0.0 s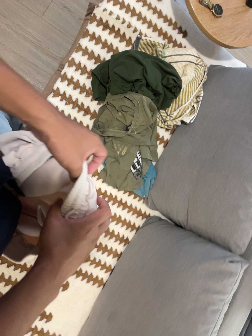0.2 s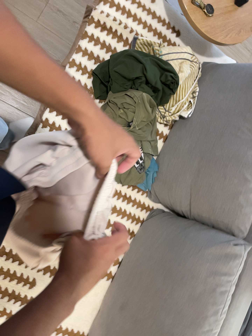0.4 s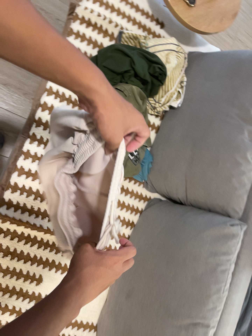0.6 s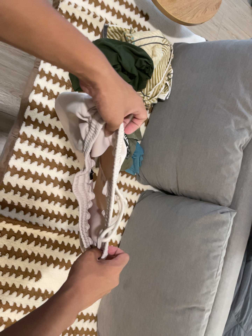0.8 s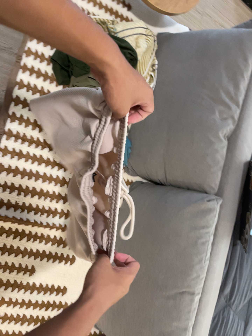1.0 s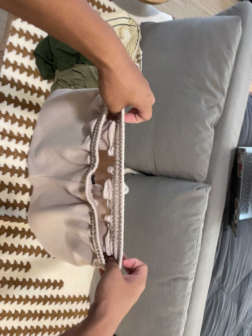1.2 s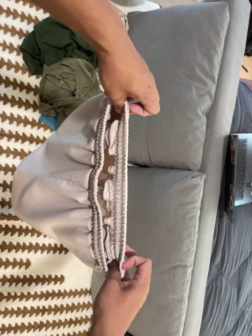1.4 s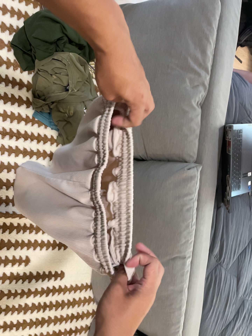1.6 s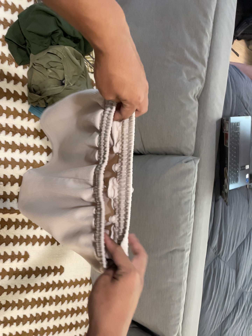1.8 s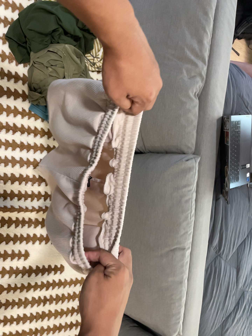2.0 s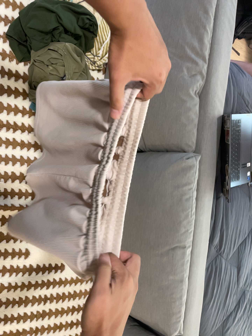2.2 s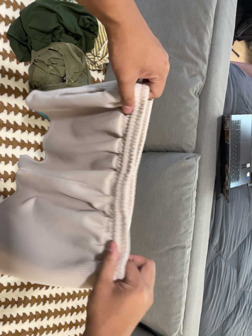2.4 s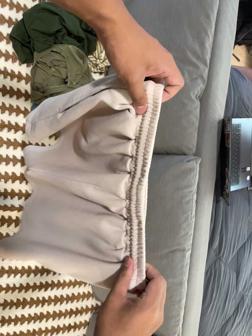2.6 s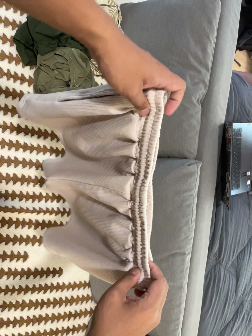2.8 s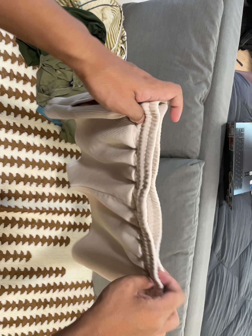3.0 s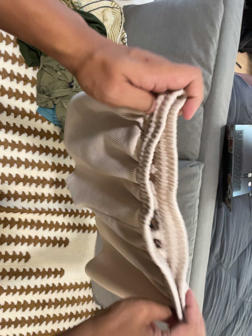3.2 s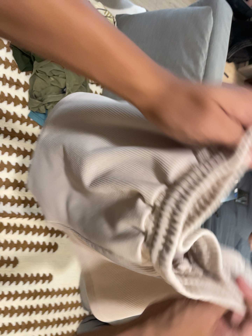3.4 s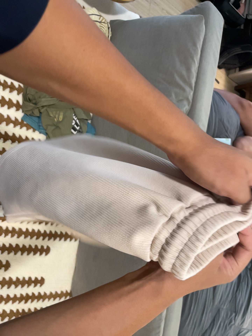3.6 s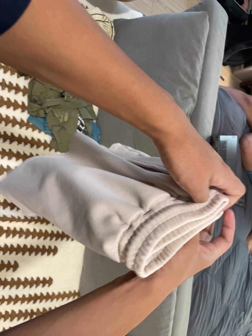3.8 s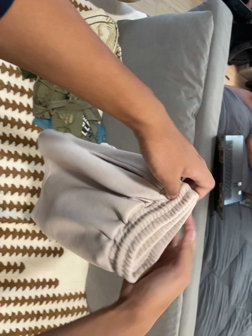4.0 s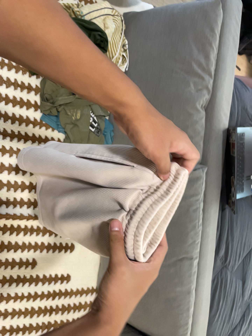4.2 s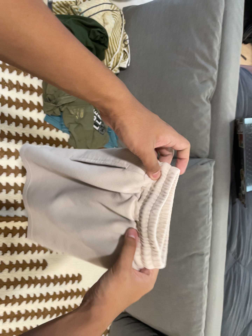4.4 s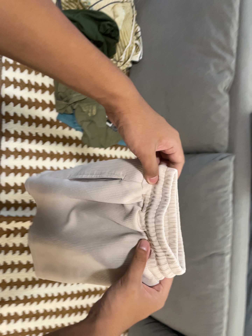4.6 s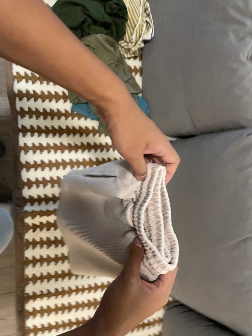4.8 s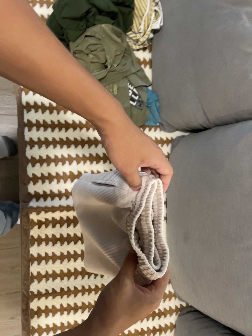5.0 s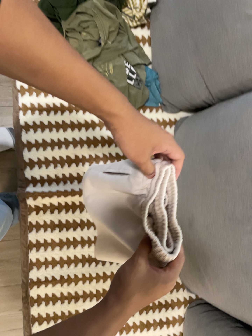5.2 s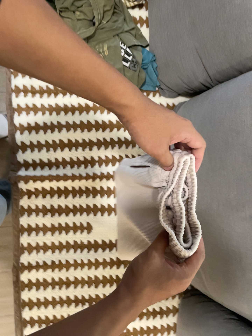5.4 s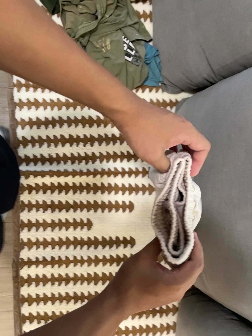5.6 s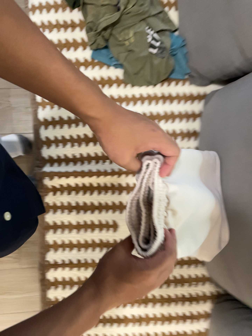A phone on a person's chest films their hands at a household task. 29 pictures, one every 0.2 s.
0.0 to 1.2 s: The scene slides to the left, as the camera pans about 10 degrees to its right. It travels backward, about 10 cm, so what stands in front gets smaller. Its aim tips toward the bottom of its view by about 10 degrees, and the scene shifts upward. It rolls about its line of sight by about 20 degrees, and the scene rotates counterclockwise.
1.2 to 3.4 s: The camera shifts only a little, or ends up much as it began.
3.4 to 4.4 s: The scene slides to the right, as the camera pans about 10 degrees to its left. It travels forward, about 7 cm, so what stands in front looms larger.
4.4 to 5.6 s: The camera pans to its left by about 25 degrees. It travels forward, to its right and toward the bottom of its view, about 30 cm, so what stands in front looms larger.
The film runs forward here.
